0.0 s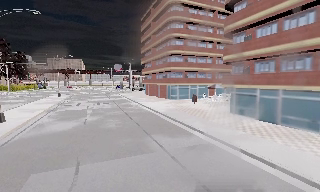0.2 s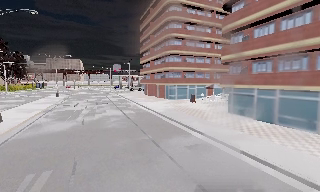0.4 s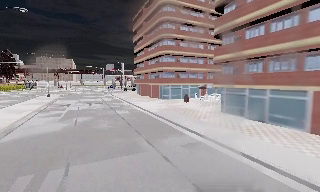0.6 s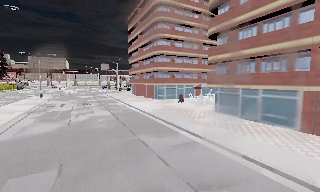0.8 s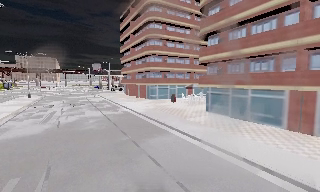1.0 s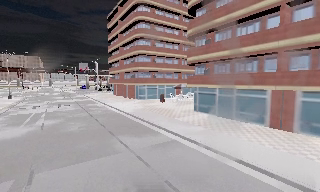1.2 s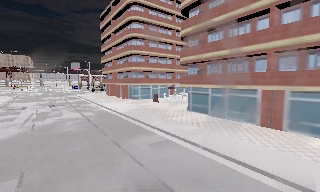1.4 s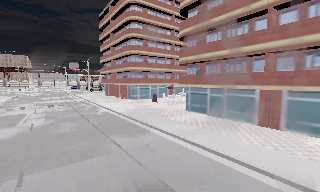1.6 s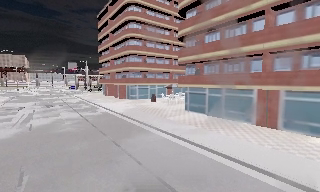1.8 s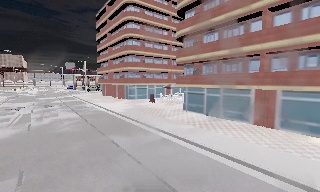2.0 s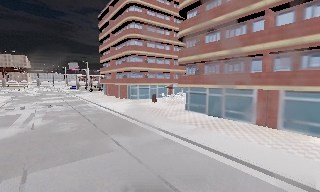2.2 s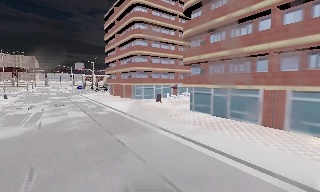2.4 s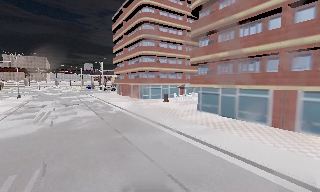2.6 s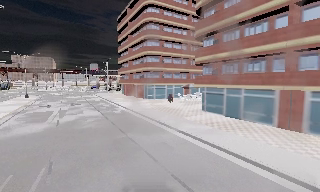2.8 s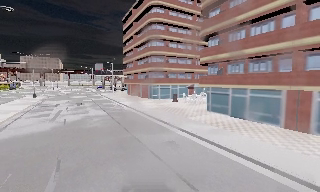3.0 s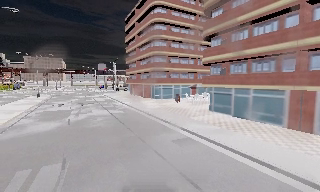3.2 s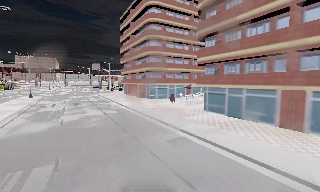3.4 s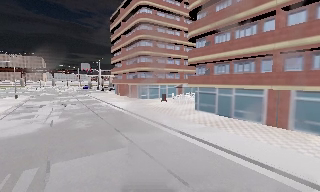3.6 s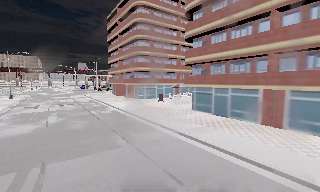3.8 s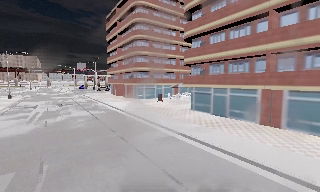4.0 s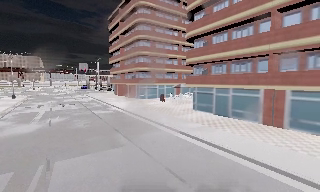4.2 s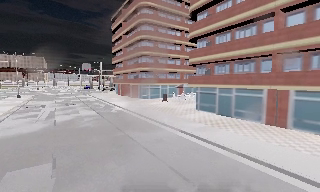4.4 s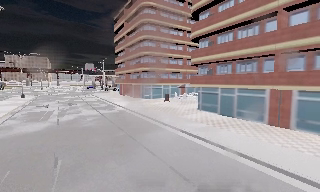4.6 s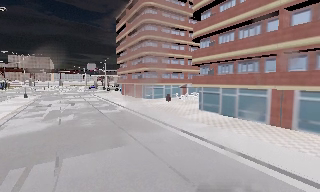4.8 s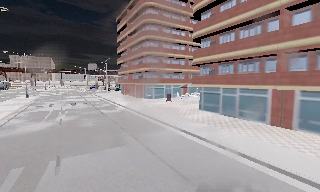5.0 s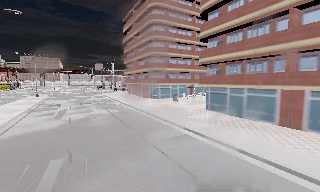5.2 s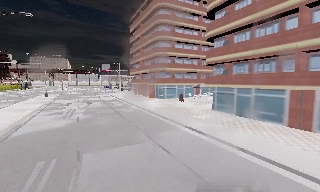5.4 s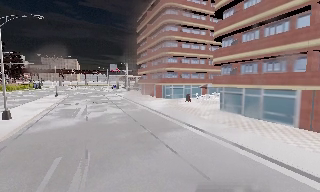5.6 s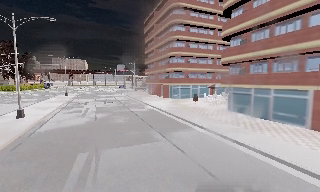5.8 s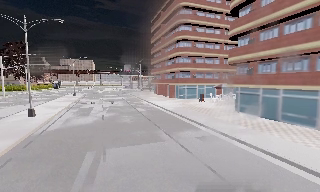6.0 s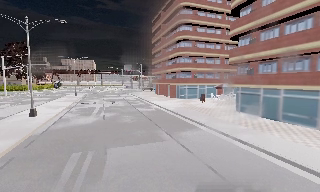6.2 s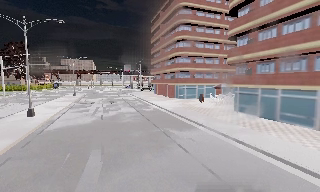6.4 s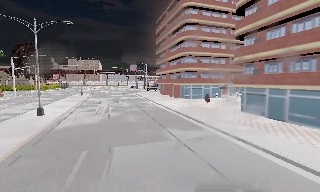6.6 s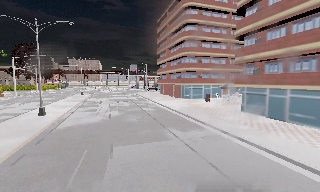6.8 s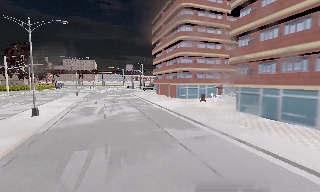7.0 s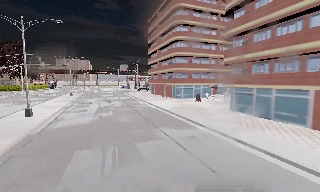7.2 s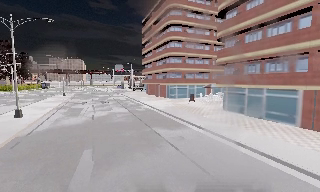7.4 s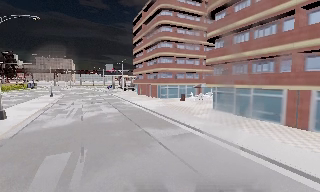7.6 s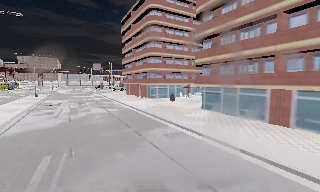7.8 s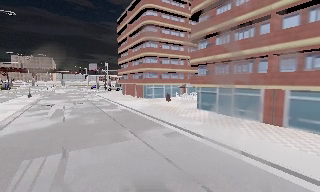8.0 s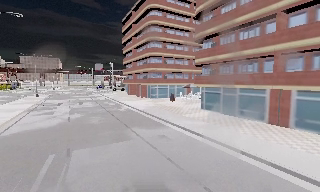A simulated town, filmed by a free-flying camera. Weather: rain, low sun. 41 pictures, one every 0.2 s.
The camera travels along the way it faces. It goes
backward.
0.0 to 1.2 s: The camera swings to its right by about 15 degrees, and the scene slides to the left.
1.2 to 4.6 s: The camera travels backward, about 1 m, so what stands in front gets smaller.
4.6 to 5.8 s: The camera swings to its left by about 10 degrees, and the scene slides to the right.
5.8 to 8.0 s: The camera shifts only a little, or ends up much as it began.
The film runs backward here.
